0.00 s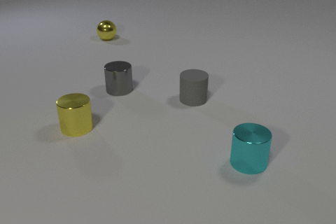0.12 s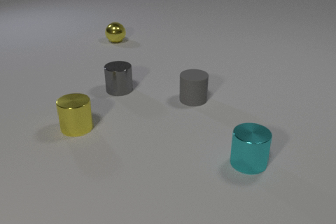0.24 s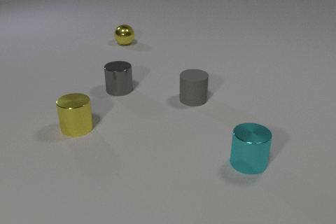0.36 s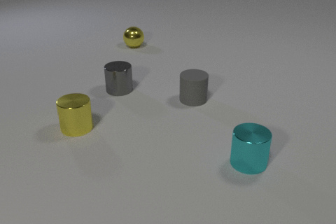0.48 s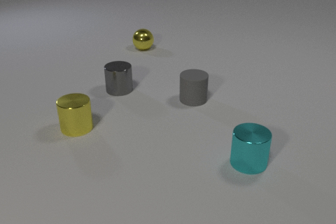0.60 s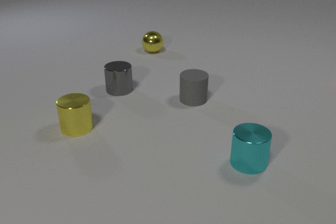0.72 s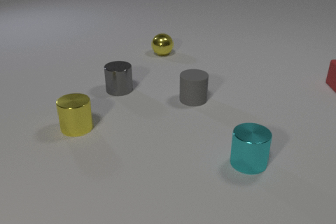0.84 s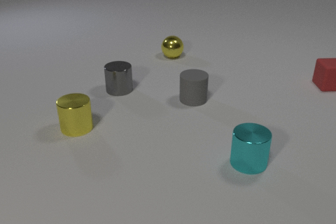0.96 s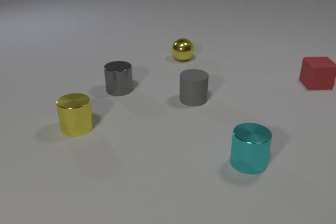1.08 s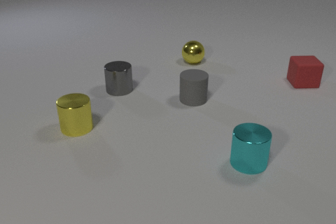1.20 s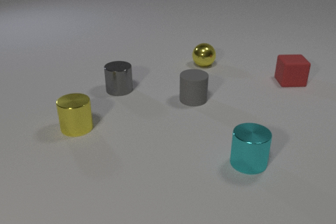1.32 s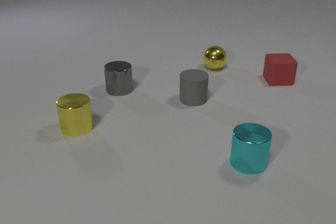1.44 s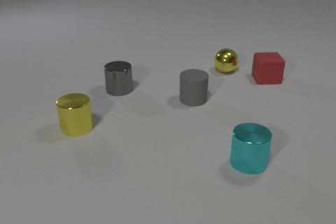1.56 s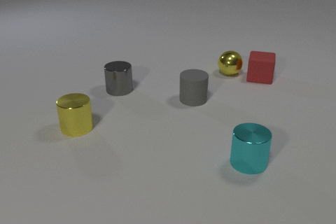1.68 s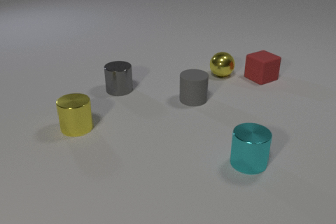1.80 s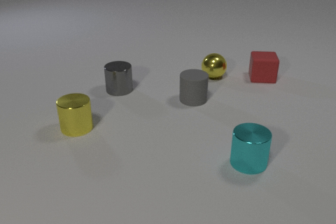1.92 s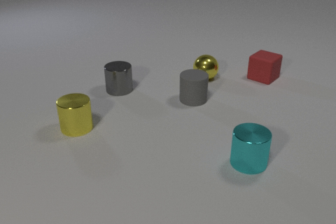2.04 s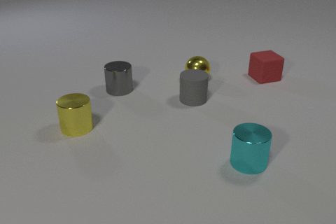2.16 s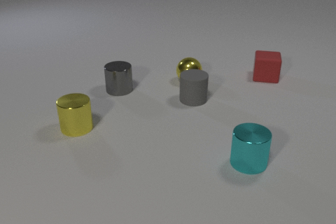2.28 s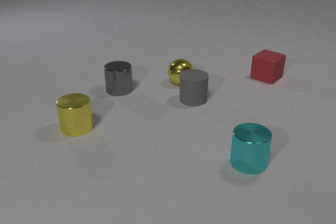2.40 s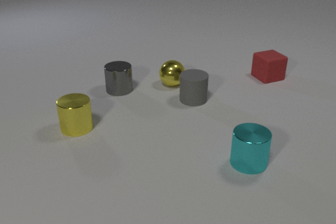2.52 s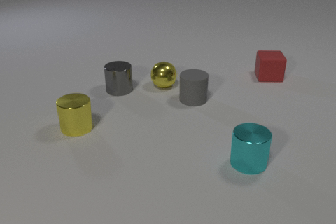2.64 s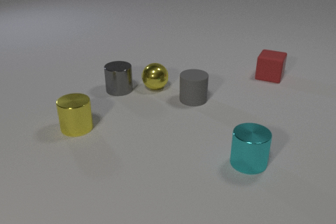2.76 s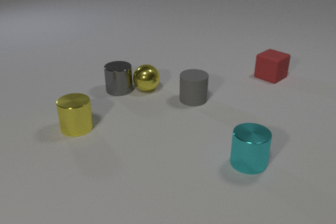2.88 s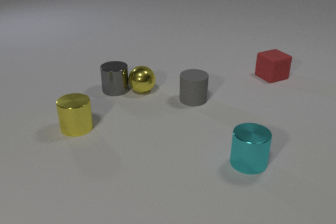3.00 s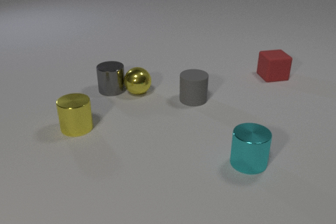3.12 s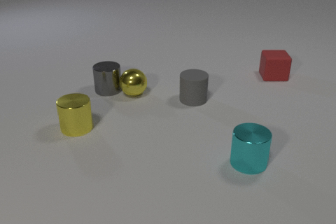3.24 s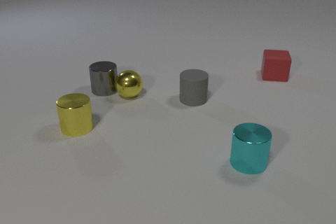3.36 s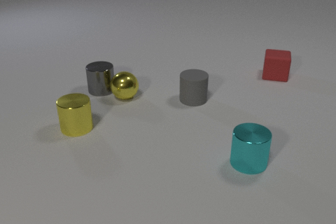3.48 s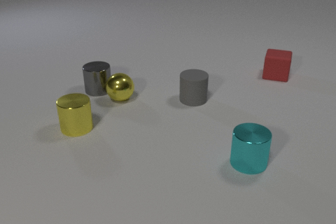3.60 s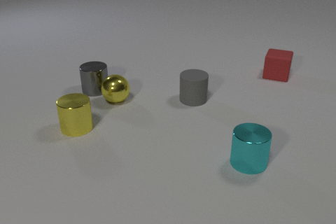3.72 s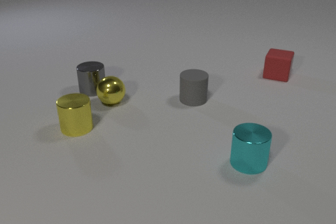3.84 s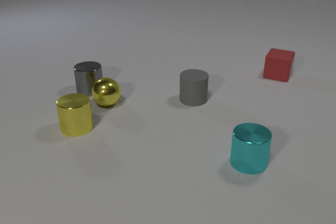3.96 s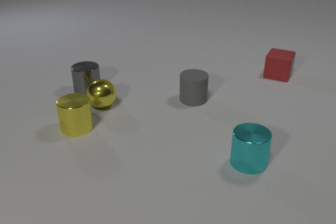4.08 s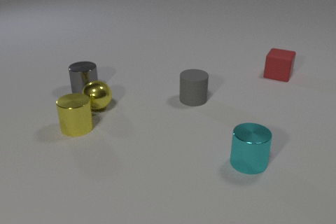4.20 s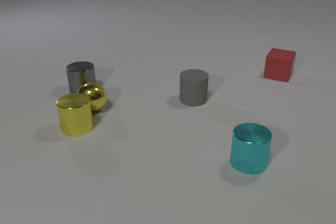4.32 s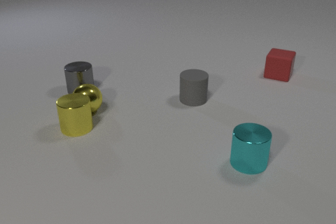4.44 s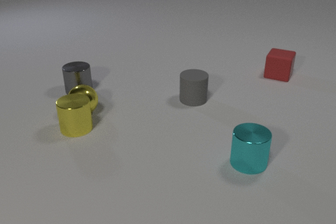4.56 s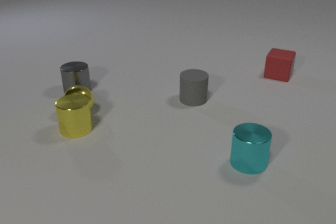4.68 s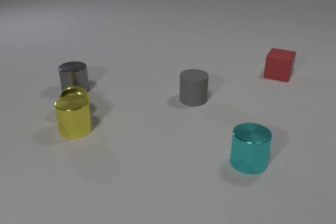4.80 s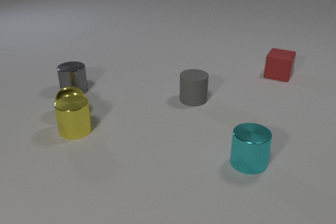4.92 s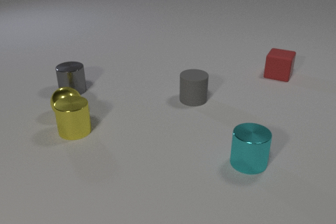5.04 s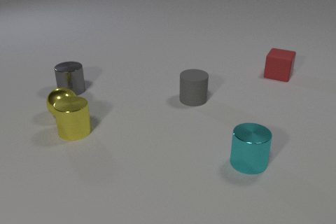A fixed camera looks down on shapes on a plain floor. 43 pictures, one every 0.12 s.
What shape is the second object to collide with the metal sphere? cylinder.
Are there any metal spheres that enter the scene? no.
What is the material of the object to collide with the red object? metal.
0.00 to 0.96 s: The red rubber cube comes in at the right edge, slides to the left. The yellow metal sphere rolls to the right and toward the camera.
0.96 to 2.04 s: The red rubber cube slides to the left. The yellow metal sphere rolls toward the camera. The red rubber cube and the yellow metal sphere collide.
2.04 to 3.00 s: The red rubber cube slides to the right. The yellow metal sphere rolls to the left and toward the camera. The gray metal cylinder slides to the left. The yellow metal sphere and the gray metal cylinder collide.
3.00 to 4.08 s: The red rubber cube slides to the right. The yellow metal sphere rolls to the left and toward the camera. The gray metal cylinder slides to the left.
4.08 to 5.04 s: The yellow metal sphere rolls to the left. The gray metal cylinder slides to the left. The yellow metal cylinder moves, and ends about where it began. The yellow metal sphere and the yellow metal cylinder collide.
